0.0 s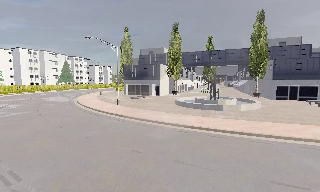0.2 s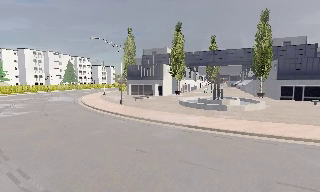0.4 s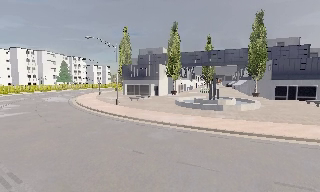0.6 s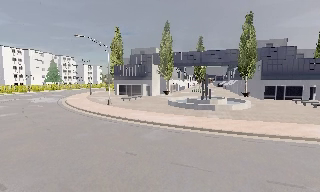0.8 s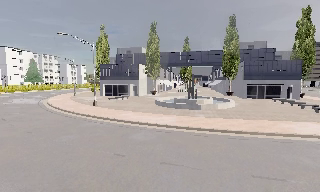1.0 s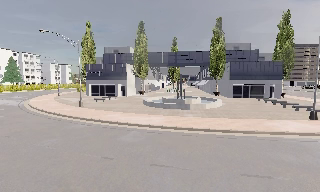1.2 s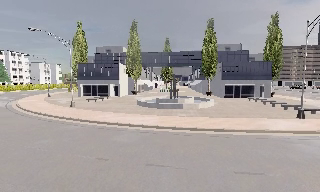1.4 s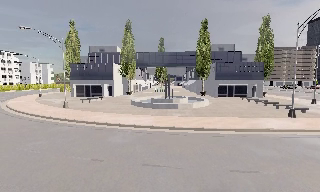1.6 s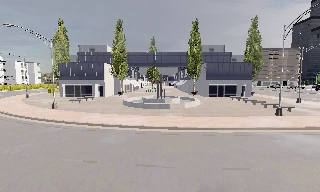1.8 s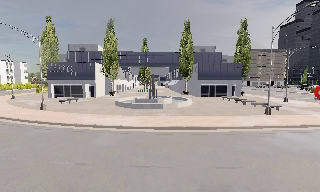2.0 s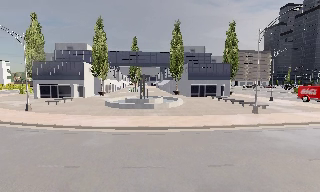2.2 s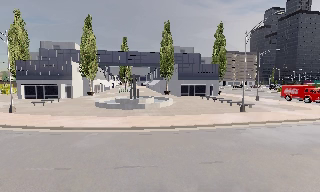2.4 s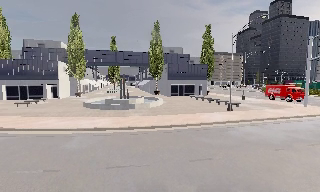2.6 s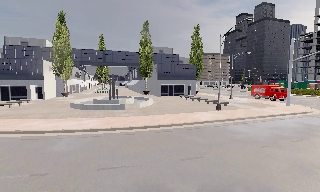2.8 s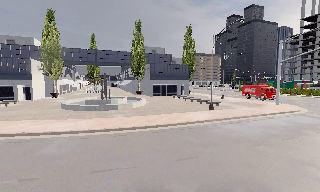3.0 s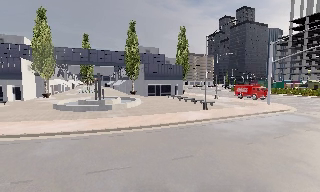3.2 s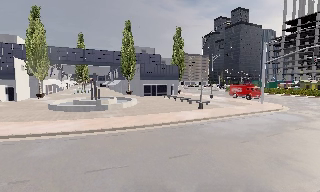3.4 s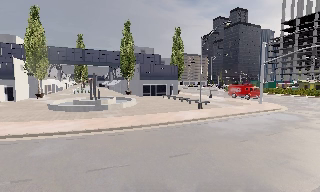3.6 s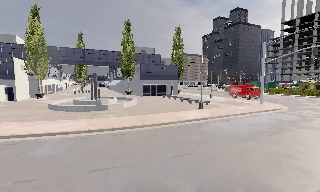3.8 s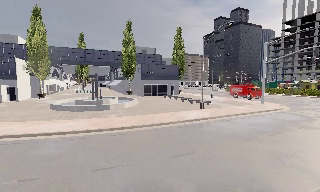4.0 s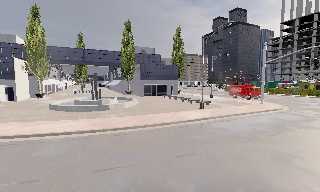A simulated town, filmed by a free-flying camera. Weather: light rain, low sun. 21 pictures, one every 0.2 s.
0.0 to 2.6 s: The scene slides to the left, as the camera pans about 40 degrees to its right. It travels to its left, about 1 m.
2.6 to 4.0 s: The camera travels to its left, about 0.5 m.
The film runs backward here.
